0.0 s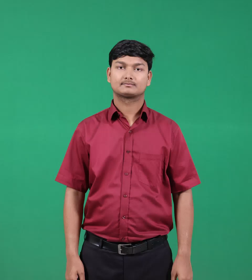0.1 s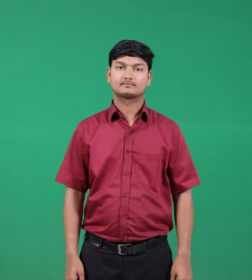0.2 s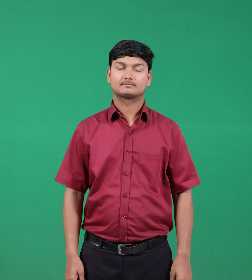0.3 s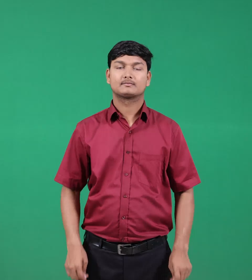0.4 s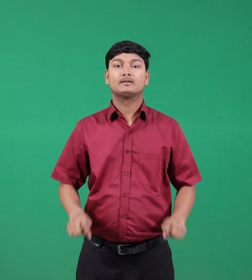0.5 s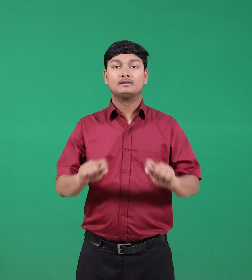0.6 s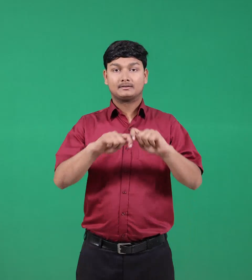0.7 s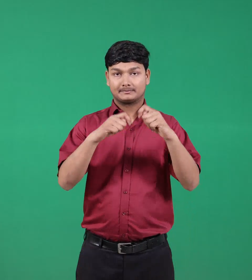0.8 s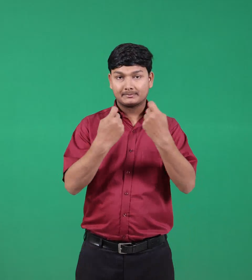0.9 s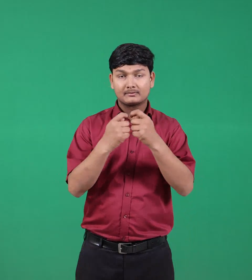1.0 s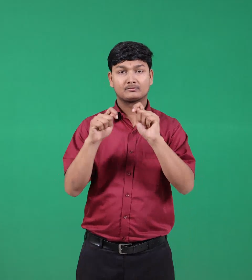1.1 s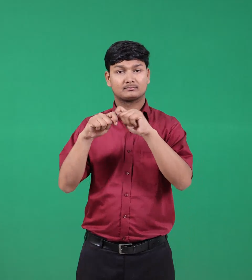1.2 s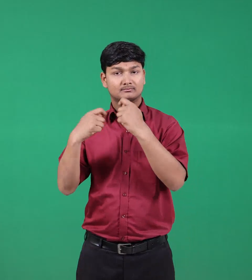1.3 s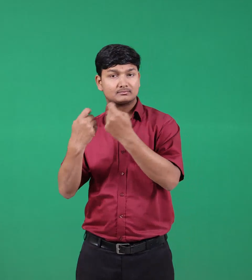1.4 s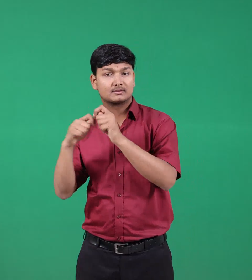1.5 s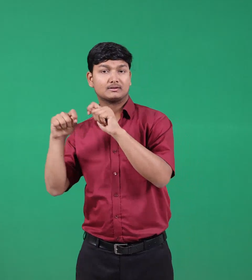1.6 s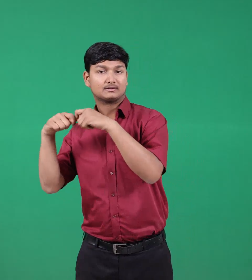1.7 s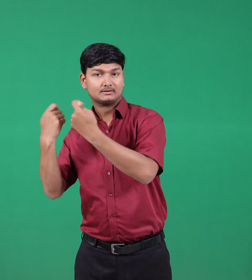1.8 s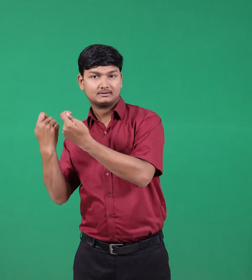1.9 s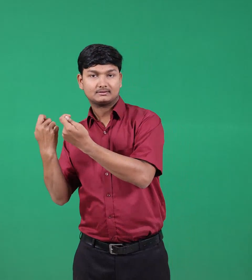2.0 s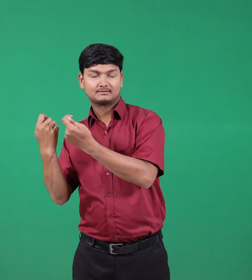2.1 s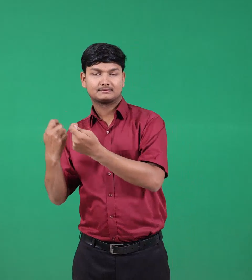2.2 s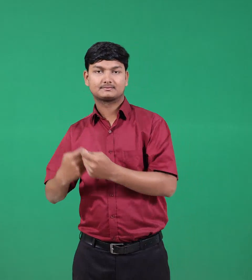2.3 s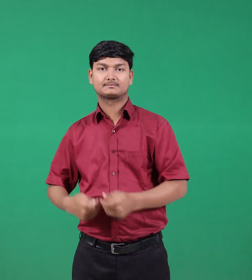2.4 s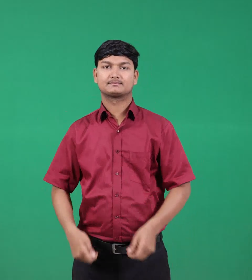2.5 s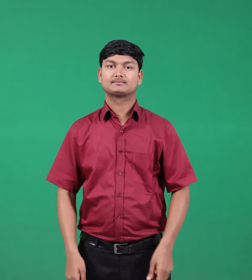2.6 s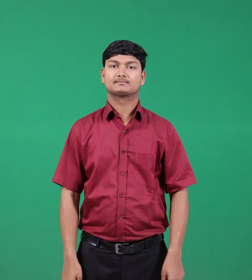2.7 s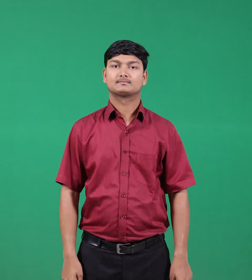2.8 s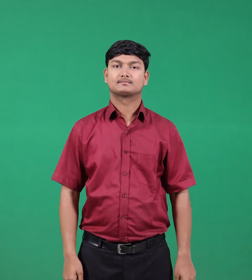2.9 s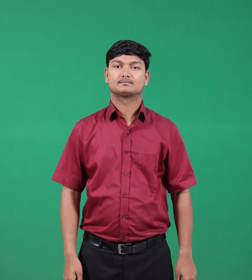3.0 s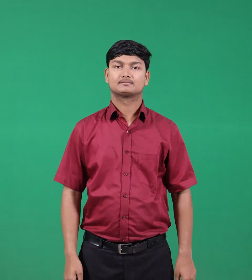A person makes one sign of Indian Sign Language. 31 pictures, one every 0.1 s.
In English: teams
